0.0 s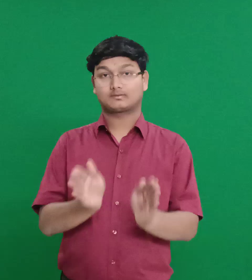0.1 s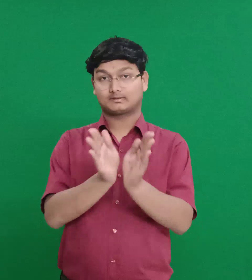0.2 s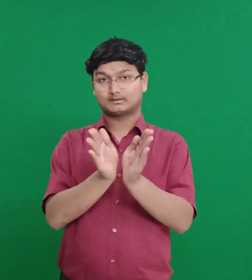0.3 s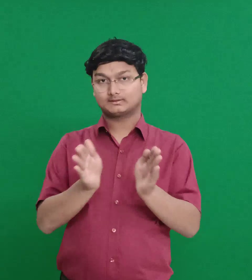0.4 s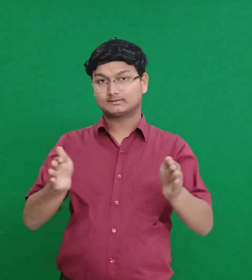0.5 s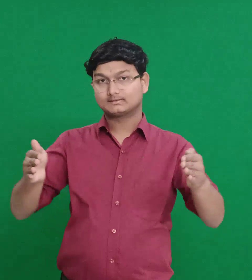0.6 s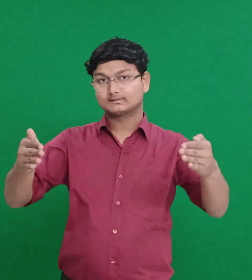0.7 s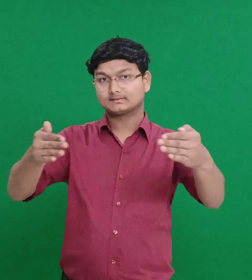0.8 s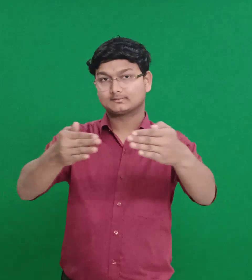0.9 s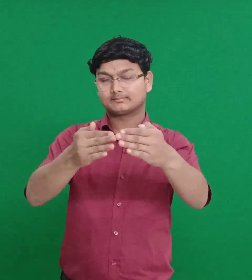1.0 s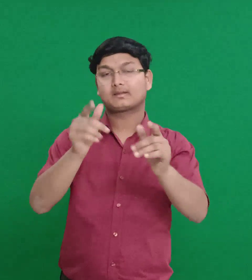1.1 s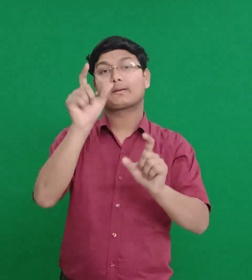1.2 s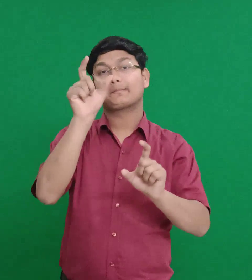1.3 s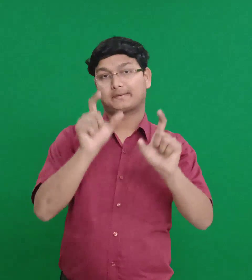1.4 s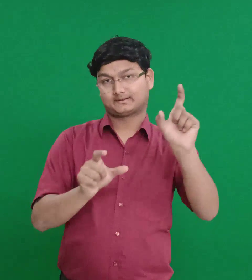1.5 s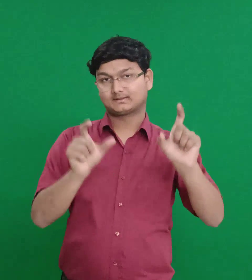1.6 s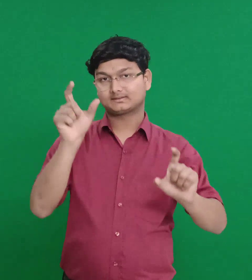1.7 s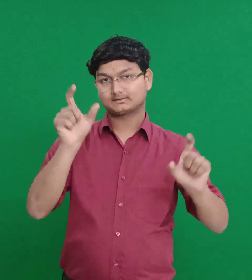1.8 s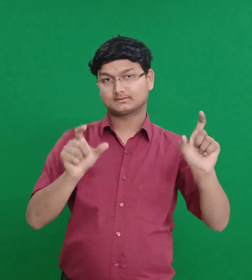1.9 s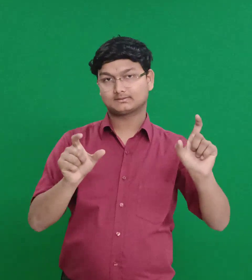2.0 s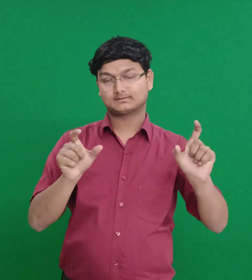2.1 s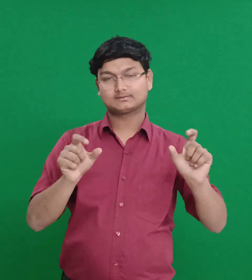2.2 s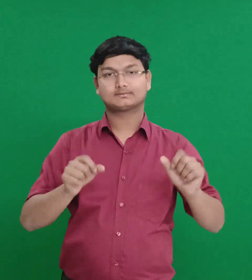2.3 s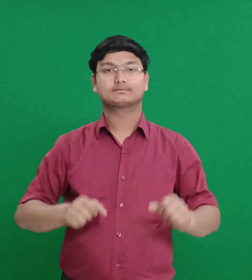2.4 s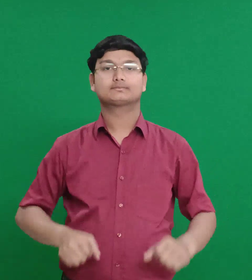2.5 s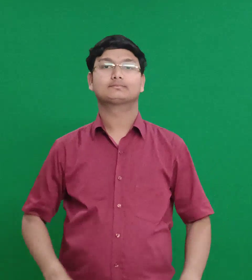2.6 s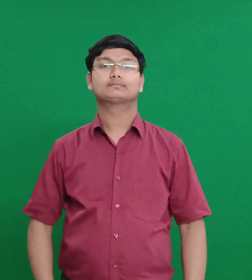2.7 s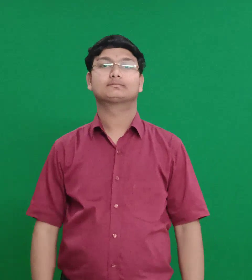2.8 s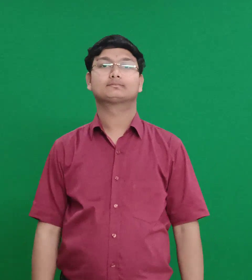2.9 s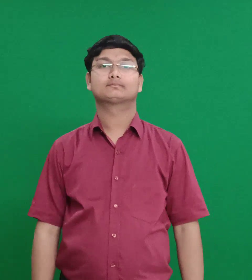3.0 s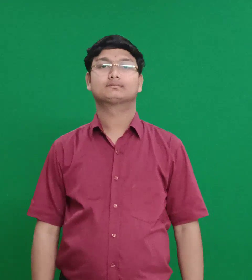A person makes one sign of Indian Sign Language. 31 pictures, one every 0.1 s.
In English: babylonian
